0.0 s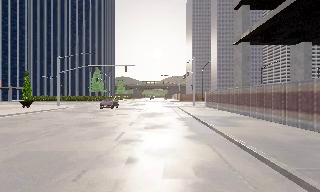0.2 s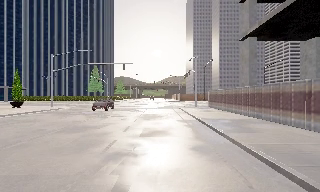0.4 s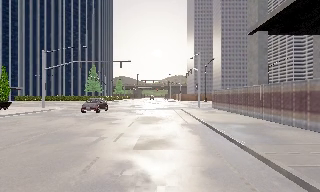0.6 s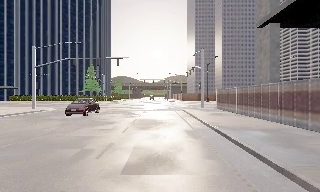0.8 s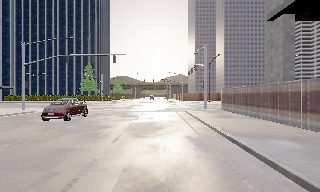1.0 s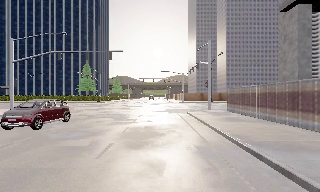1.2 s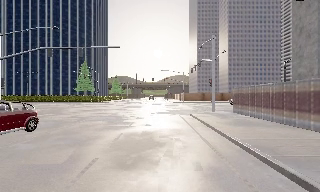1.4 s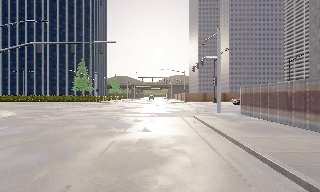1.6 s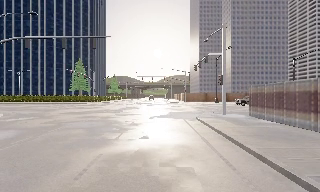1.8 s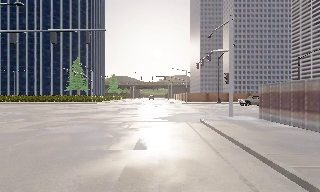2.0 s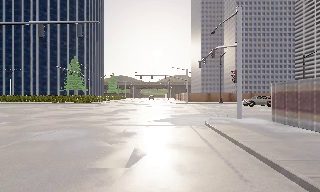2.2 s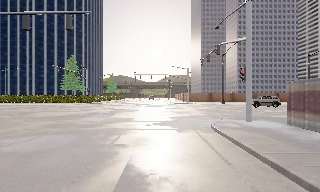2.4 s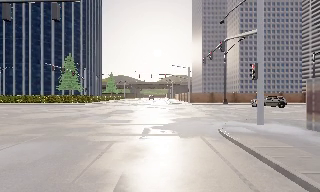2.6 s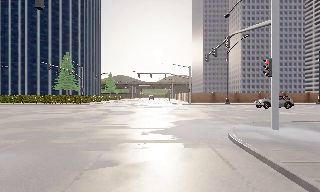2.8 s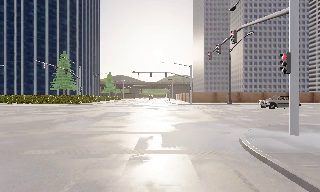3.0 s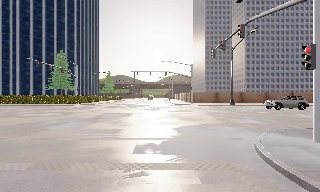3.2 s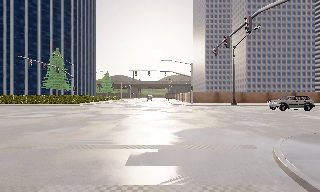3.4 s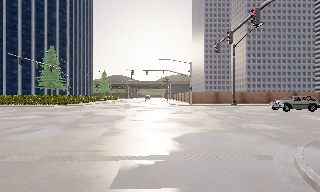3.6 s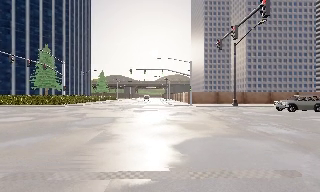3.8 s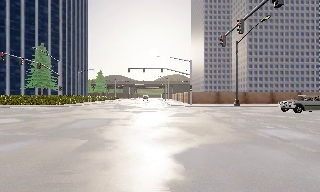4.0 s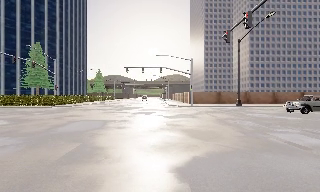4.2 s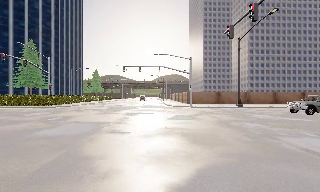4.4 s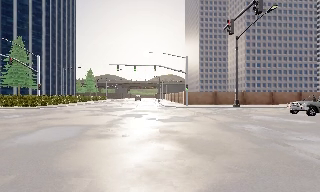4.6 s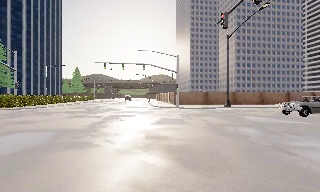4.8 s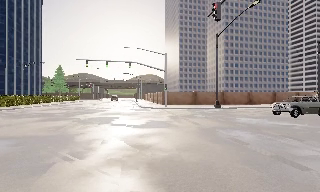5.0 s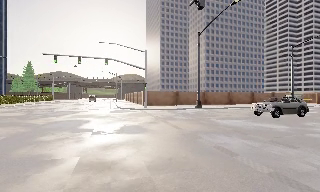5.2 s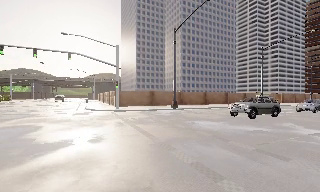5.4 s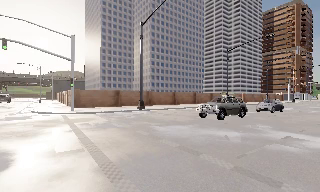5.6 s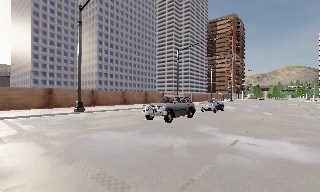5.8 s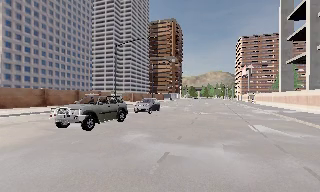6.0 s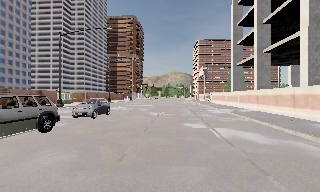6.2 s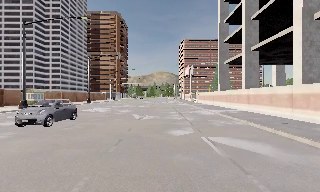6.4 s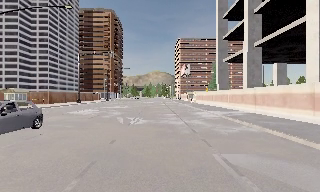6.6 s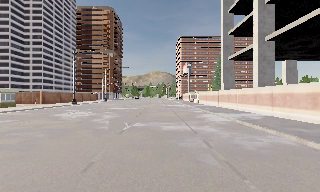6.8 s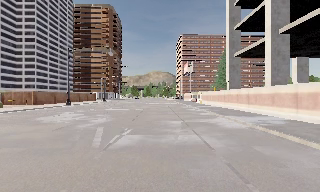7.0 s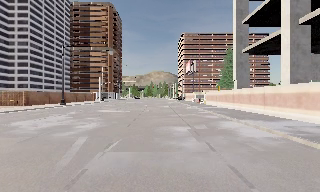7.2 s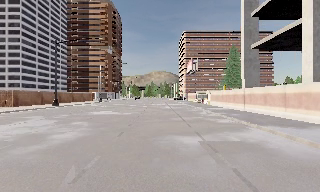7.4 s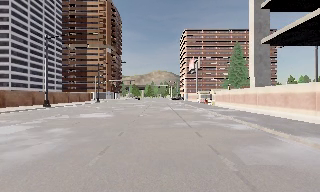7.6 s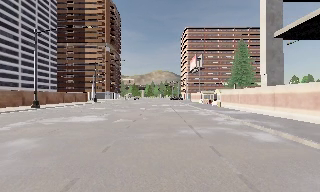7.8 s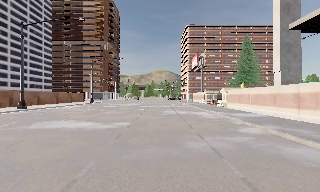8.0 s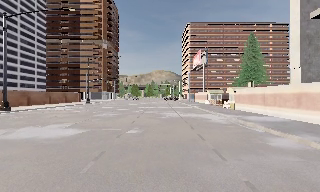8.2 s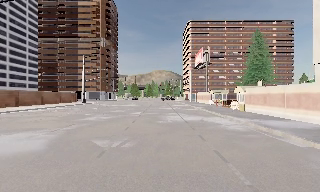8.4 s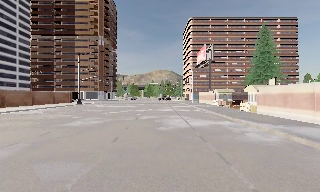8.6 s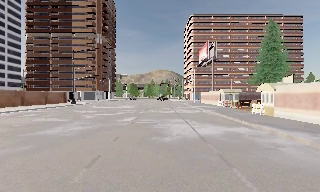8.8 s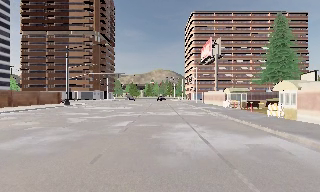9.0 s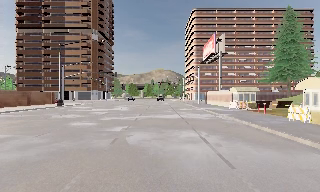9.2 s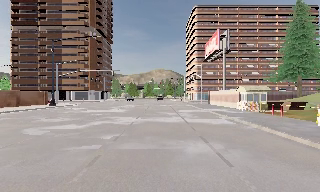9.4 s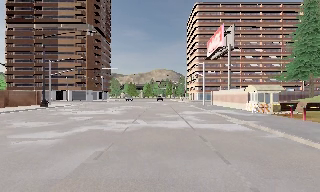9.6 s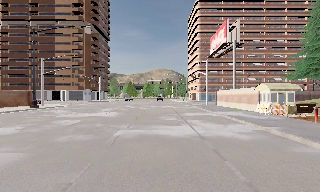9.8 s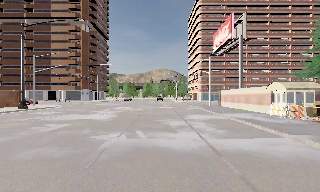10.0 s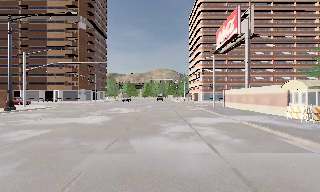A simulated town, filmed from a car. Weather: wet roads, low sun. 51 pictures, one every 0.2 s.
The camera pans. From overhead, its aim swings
clockwise.
The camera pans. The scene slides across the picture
to the left.
0.0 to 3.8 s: The camera travels forward, about 25 m, so what stands in front looms larger.
3.8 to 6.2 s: The scene slides to the left, as the camera pans about 90 degrees to its right. It travels forward, about 18 m. It gains speed.
6.2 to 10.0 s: The camera travels forward, about 40 m, so what stands in front looms larger.
The film runs forward here.
